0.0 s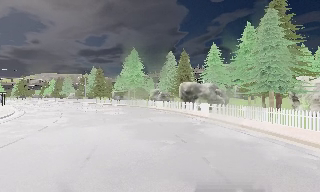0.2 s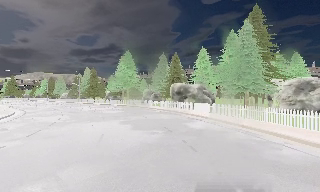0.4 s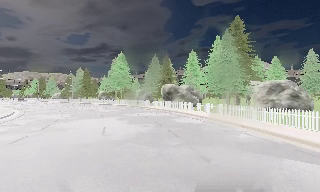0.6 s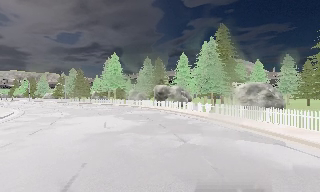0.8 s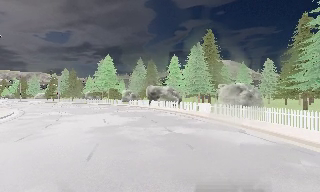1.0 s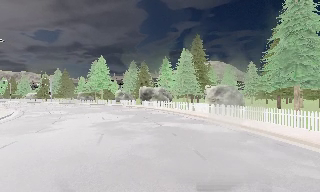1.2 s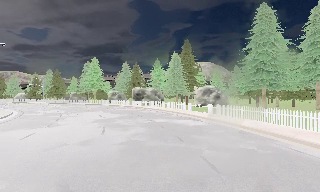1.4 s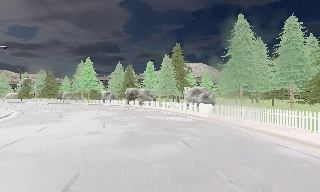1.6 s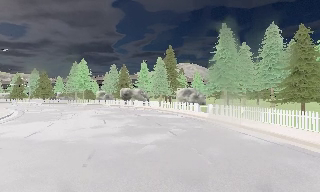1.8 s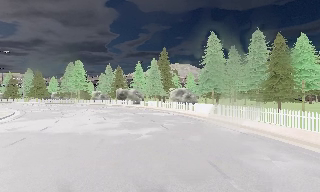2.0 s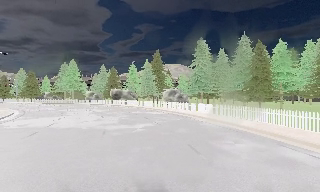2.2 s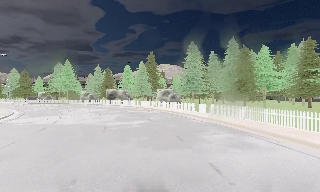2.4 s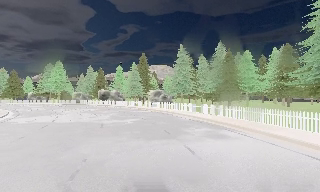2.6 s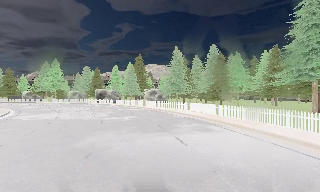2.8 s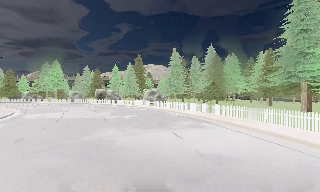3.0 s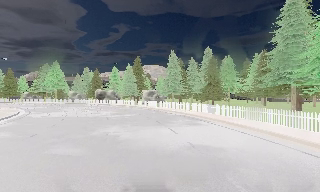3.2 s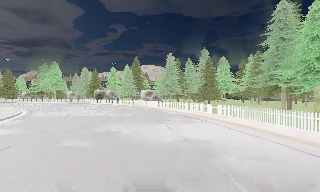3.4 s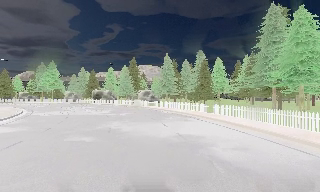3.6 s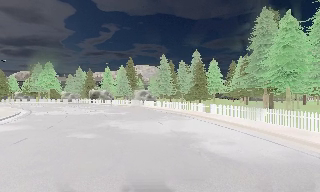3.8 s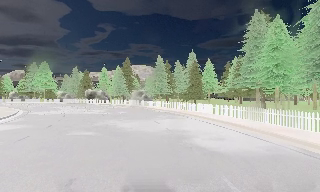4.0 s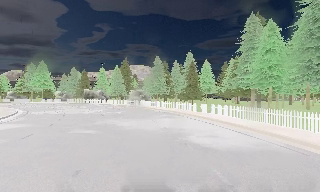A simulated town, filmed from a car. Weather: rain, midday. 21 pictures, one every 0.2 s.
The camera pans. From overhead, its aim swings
clockwise.
The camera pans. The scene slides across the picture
to the left.
0.0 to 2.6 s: The camera swings to its right by about 30 degrees, and the scene slides to the left. It travels backward, about 25 m.
2.6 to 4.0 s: The camera travels backward, about 5 m, so what stands in front gets smaller. It loses speed.
The film runs backward here.
